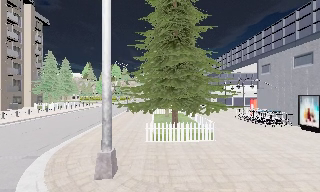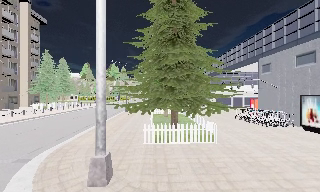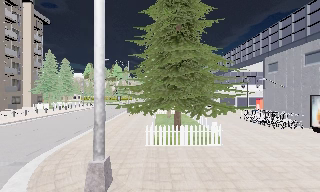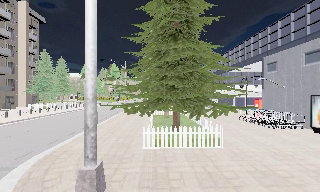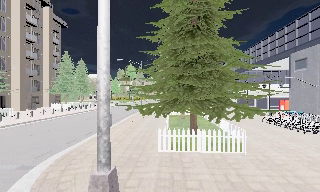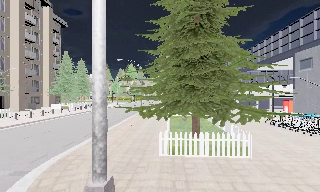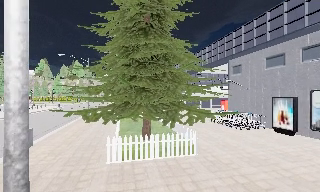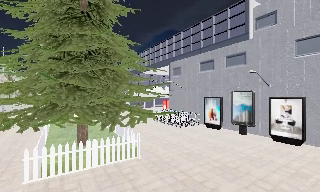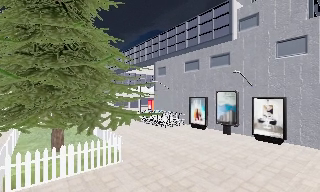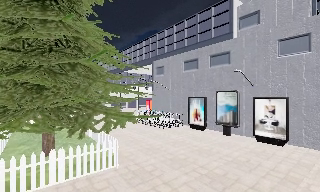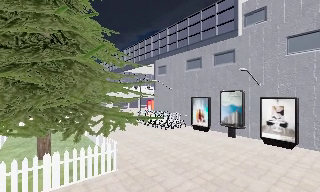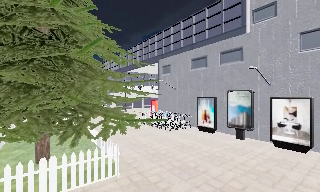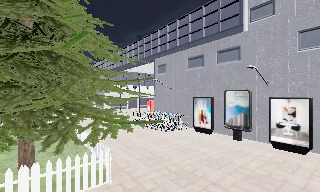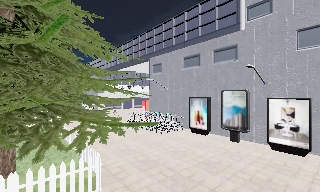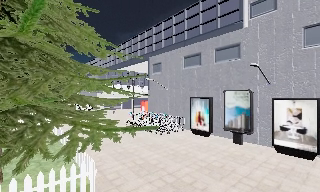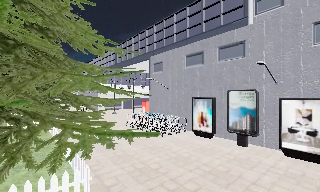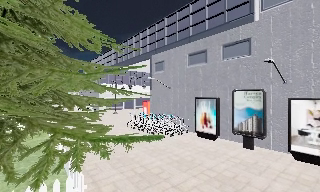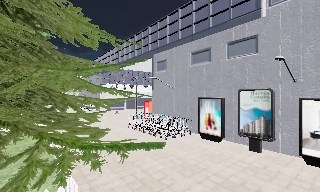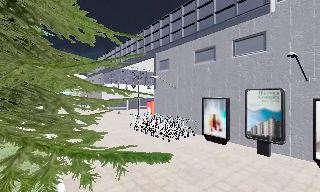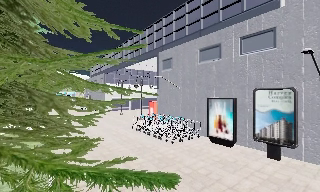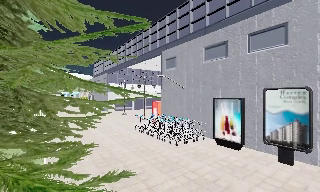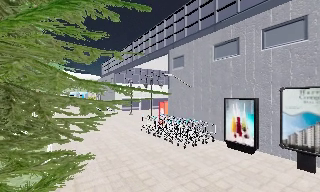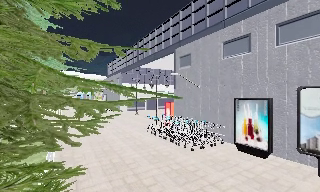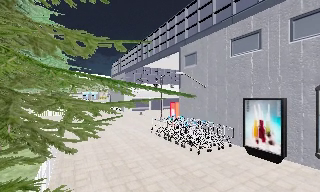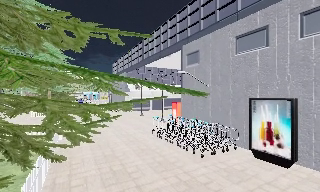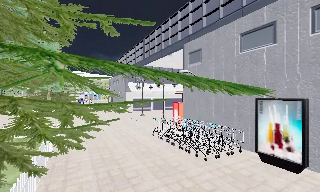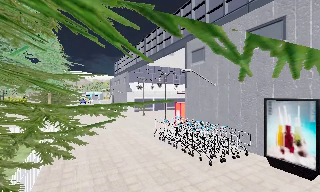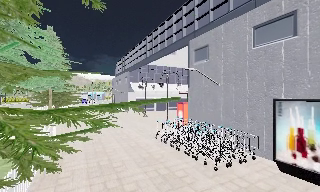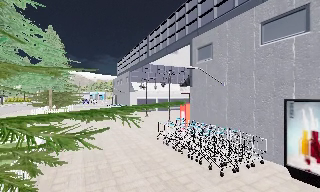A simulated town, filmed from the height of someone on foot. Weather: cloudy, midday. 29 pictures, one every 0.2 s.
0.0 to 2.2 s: The scene slides to the left, as the camera pans about 35 degrees to its right. It travels forward, about 4 m.
2.2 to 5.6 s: The camera swings to its left by about 10 degrees, and the scene slides to the right. It travels forward, about 6 m, so what stands in front looms larger.
The film runs forward here.
